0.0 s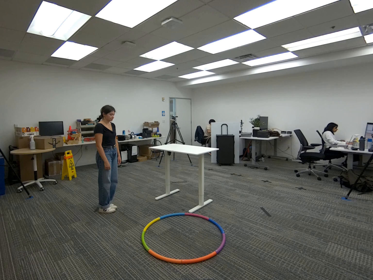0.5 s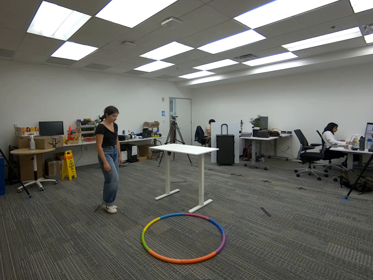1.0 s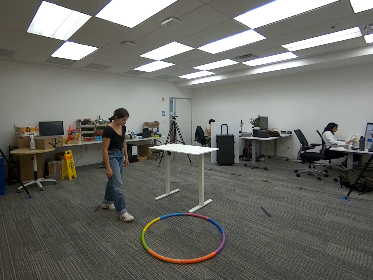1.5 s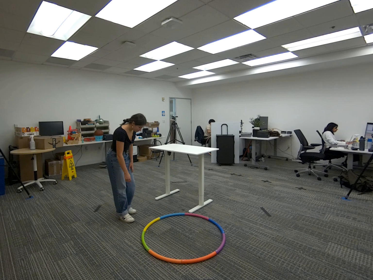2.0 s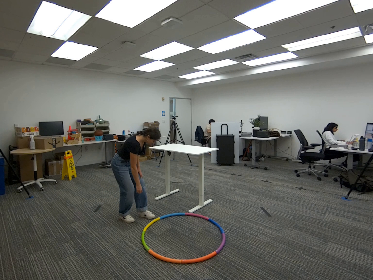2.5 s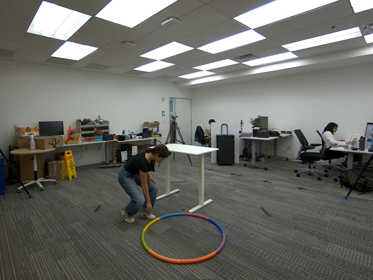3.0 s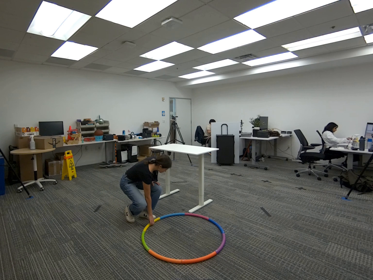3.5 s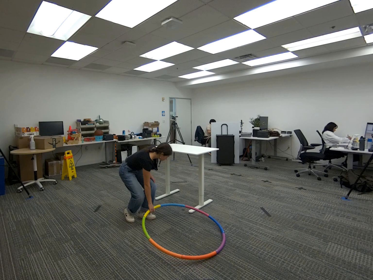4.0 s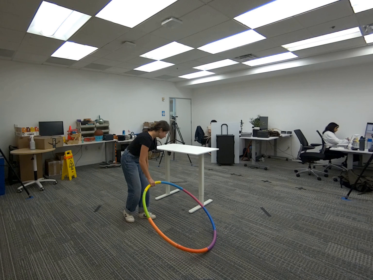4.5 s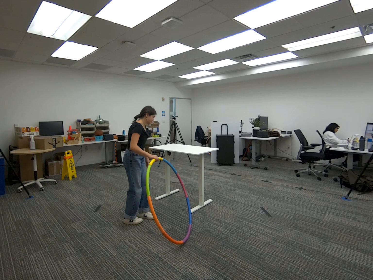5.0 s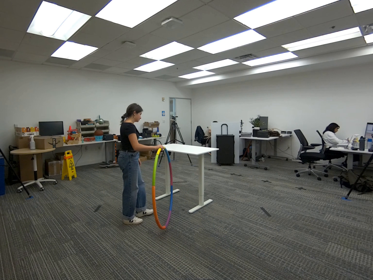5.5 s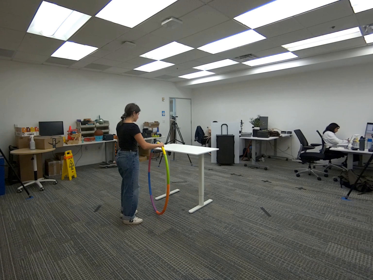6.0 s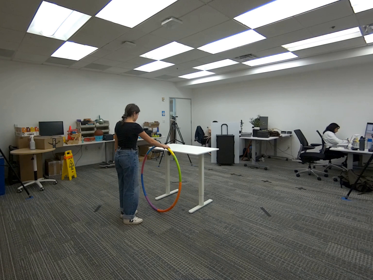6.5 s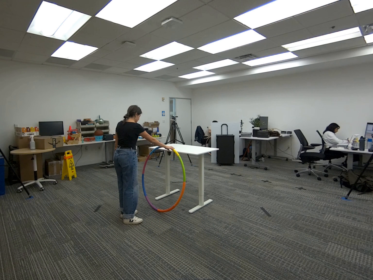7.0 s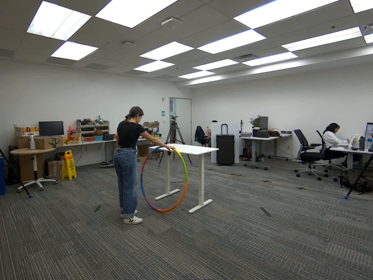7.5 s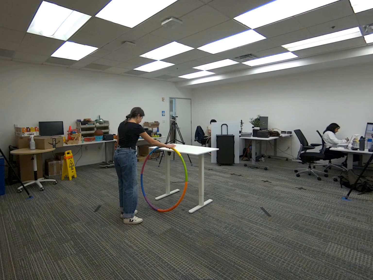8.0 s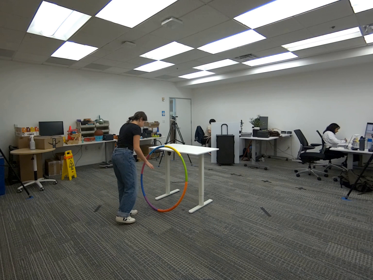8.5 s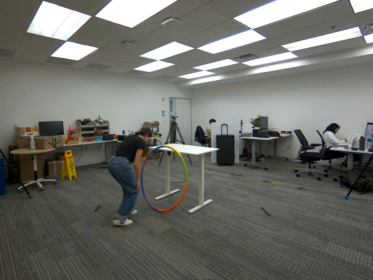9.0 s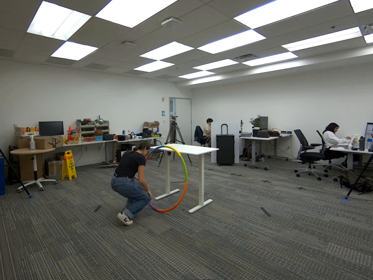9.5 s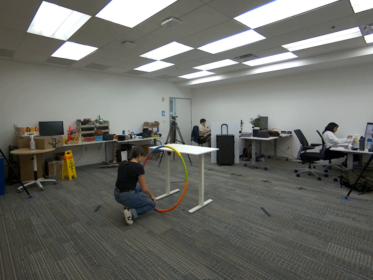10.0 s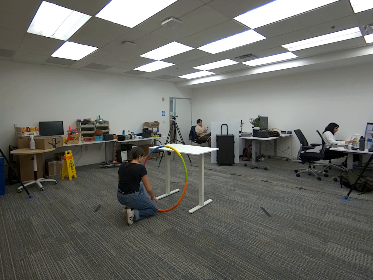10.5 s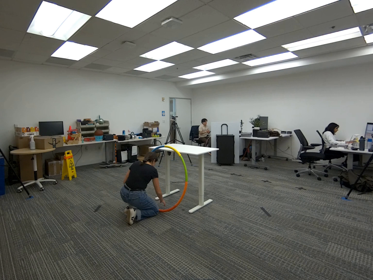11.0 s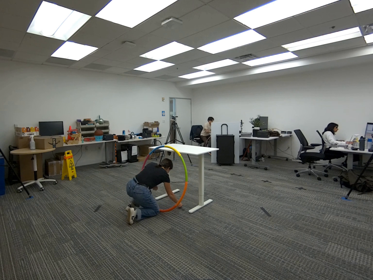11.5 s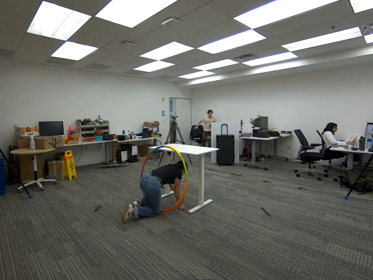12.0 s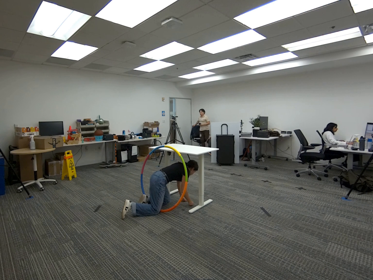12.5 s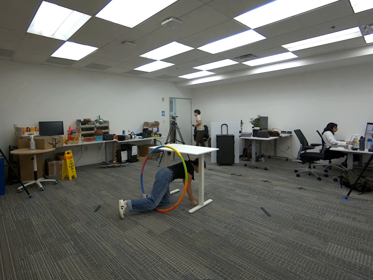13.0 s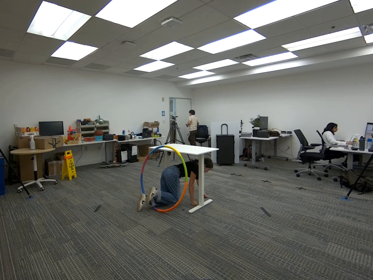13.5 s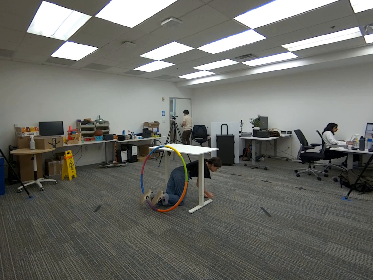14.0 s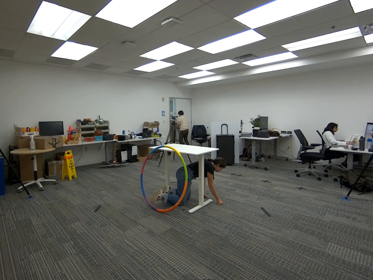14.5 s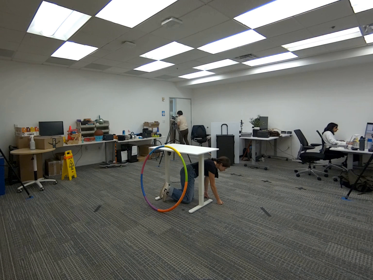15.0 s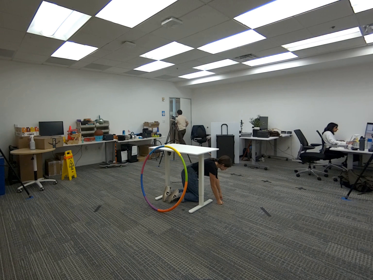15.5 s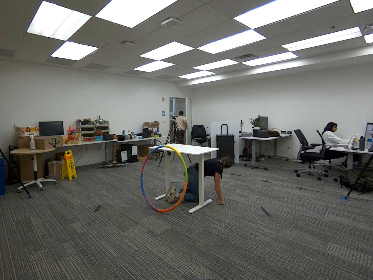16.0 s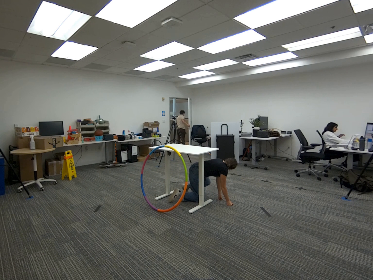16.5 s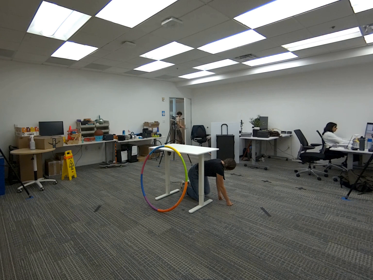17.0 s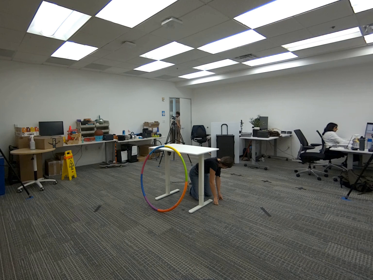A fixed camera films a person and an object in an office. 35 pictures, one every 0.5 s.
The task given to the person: Walk over to the hula hoop on the floor and place it against the white desk. Crawl through the hula hoop and stand up.
